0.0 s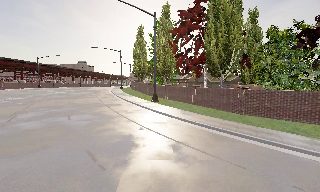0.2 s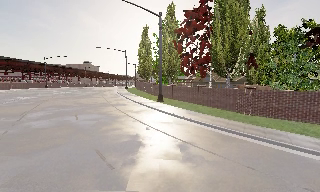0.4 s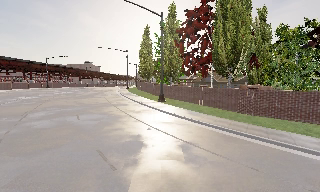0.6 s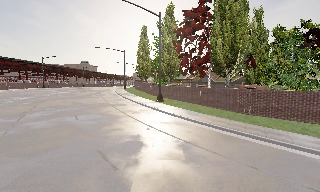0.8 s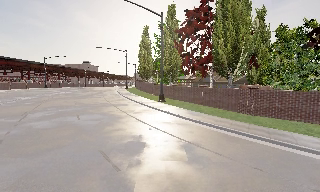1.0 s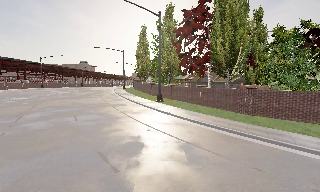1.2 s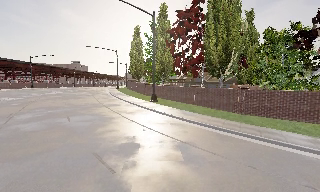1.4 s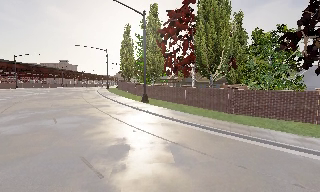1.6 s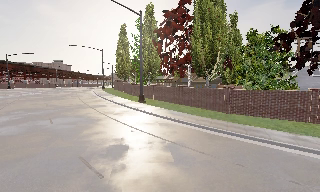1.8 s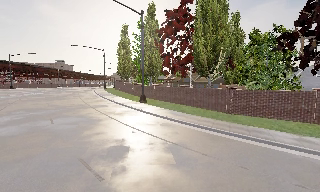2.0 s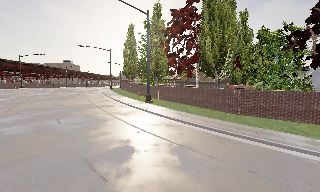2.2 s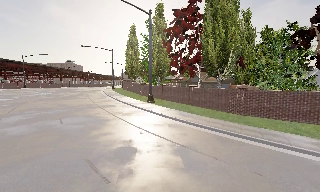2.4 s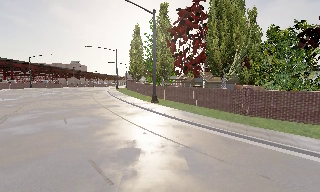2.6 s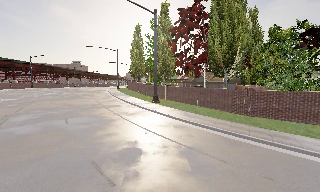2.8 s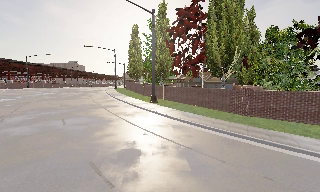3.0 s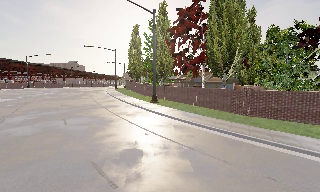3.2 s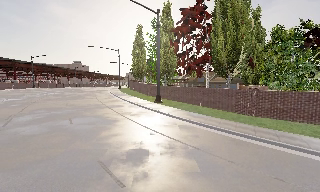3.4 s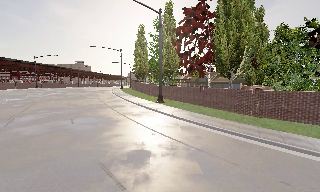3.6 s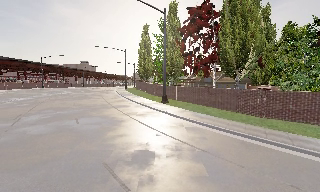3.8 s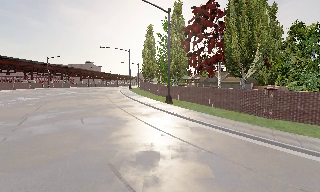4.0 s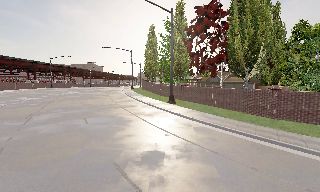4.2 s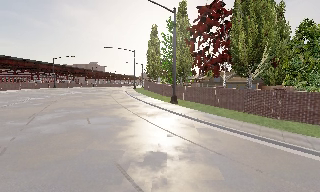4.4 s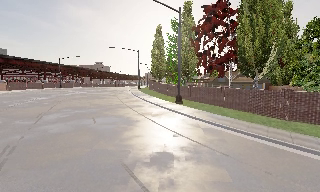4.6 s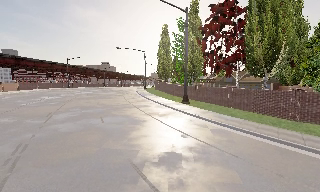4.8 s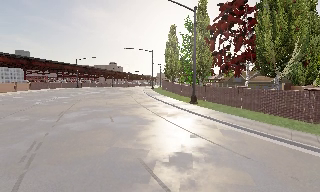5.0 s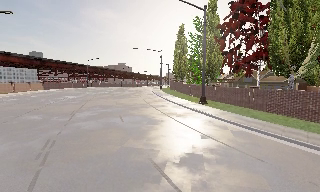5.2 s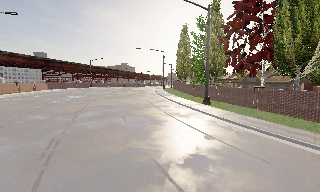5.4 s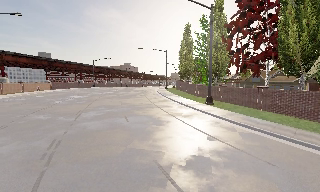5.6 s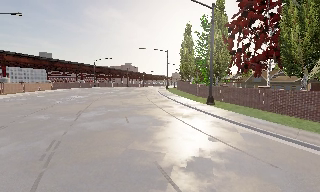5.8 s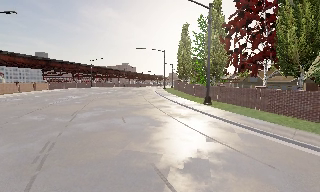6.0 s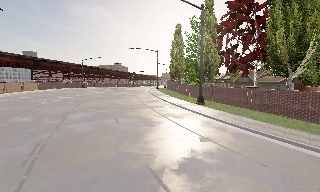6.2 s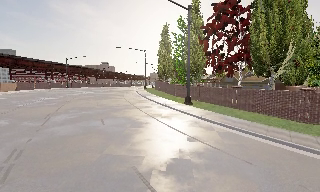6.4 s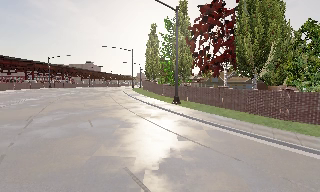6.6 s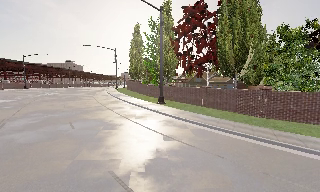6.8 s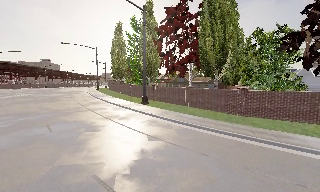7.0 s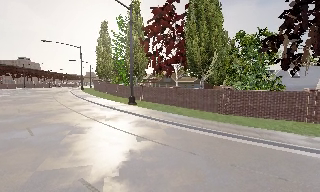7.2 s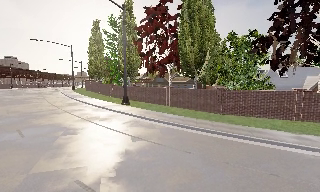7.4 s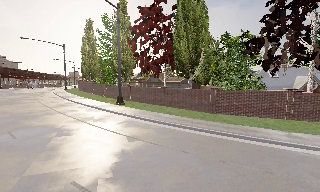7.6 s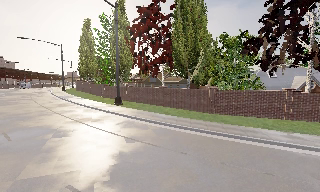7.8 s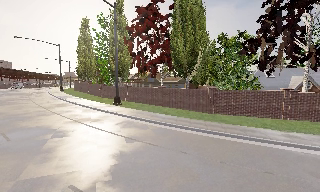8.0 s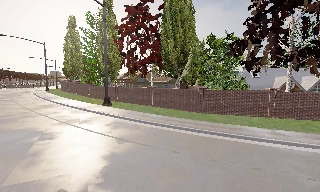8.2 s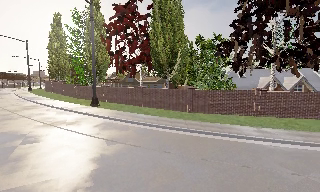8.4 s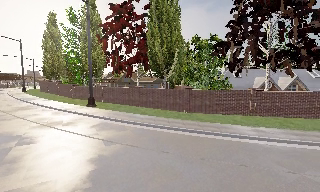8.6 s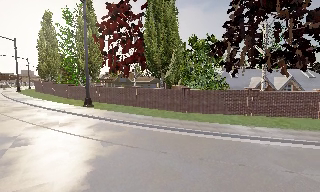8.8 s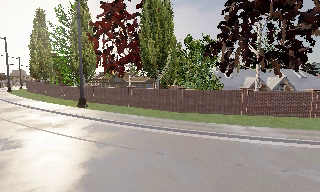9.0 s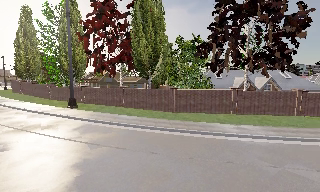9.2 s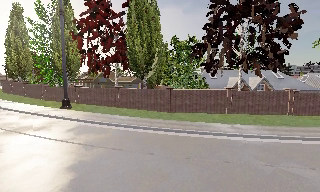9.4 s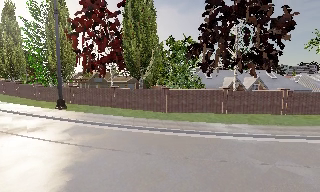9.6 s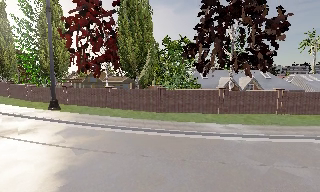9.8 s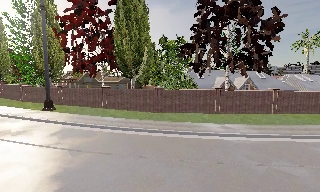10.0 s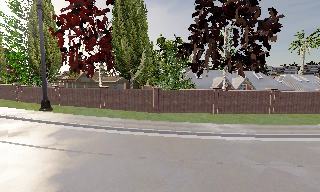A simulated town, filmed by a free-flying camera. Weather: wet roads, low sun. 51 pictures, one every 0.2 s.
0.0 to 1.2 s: The camera travels to its left, about 0.5 m.
1.2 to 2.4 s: The camera travels forward, about 0.5 m, so what stands in front looms larger.
2.4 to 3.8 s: The camera shifts only a little, or ends up much as it began.
3.8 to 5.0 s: The scene slides to the right, as the camera pans about 10 degrees to its left. It travels to its left, about 0.5 m, so close, fixed things drift to the right.
5.0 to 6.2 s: The camera travels forward, about 0.5 m, so what stands in front looms larger.
6.2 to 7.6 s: The camera swings to its right by about 25 degrees, and the scene slides to the left. It travels to its left, about 0.5 m.
7.6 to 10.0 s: The scene slides to the left, as the camera pans about 25 degrees to its right. It travels to its left, about 1 m.
The film runs forward here.
